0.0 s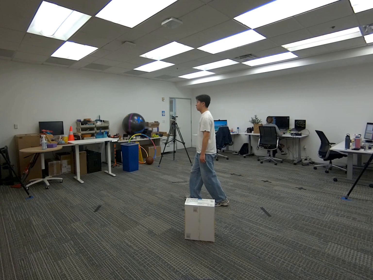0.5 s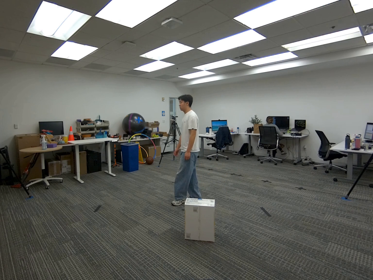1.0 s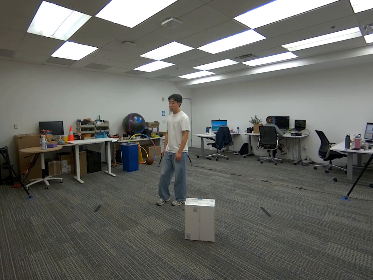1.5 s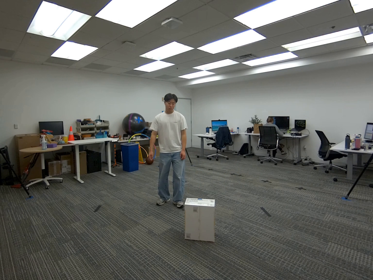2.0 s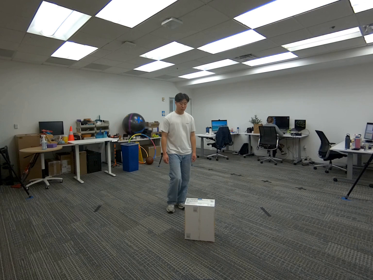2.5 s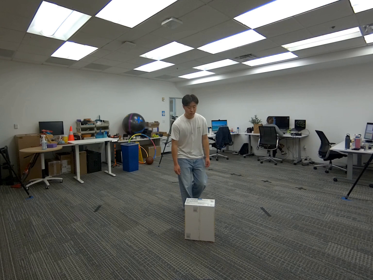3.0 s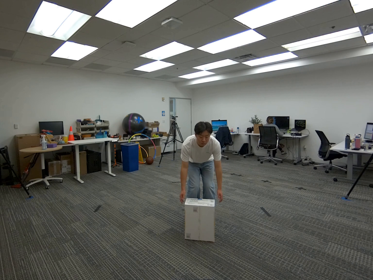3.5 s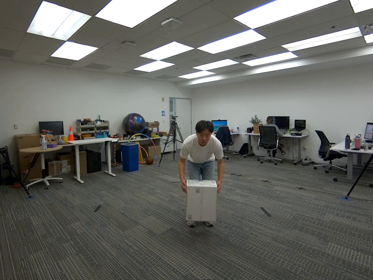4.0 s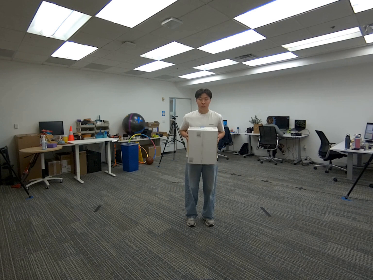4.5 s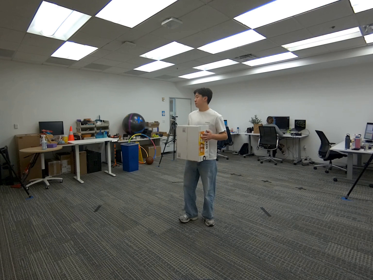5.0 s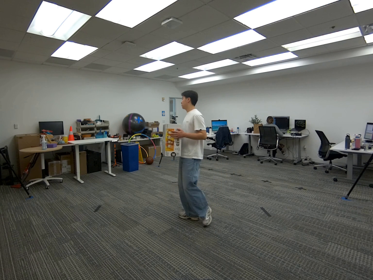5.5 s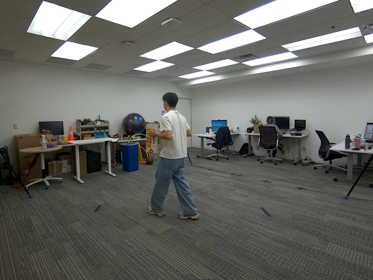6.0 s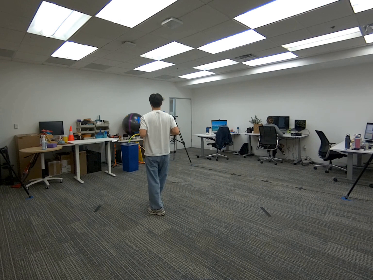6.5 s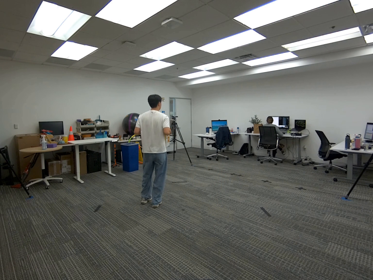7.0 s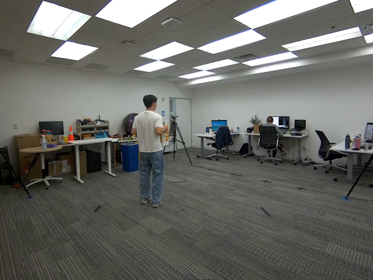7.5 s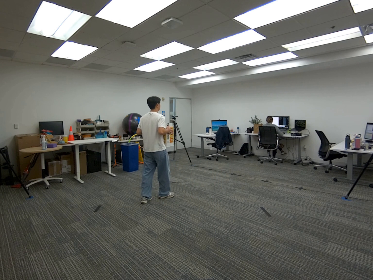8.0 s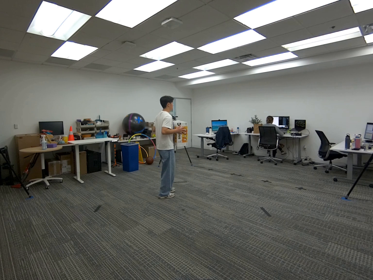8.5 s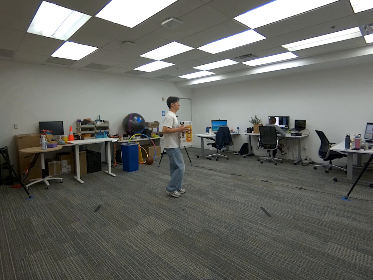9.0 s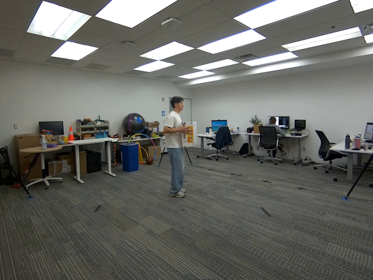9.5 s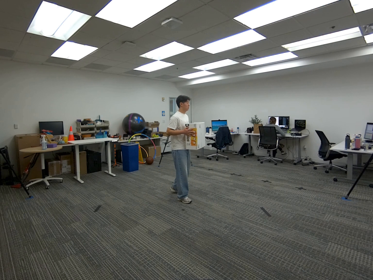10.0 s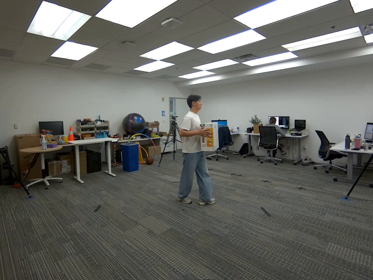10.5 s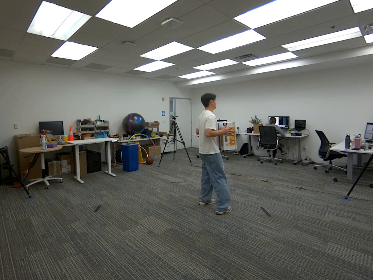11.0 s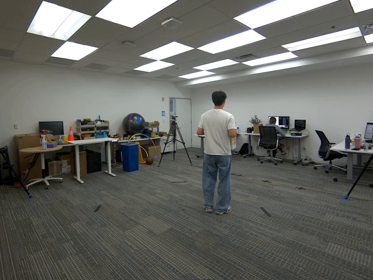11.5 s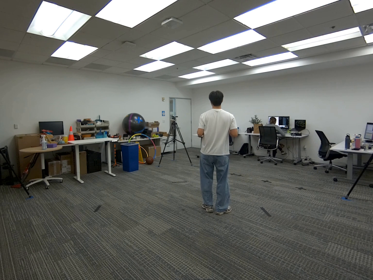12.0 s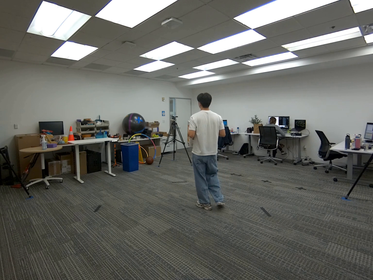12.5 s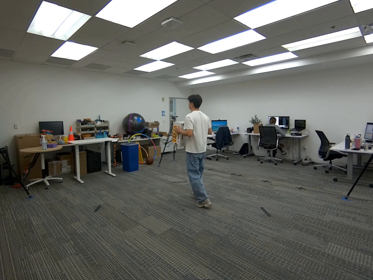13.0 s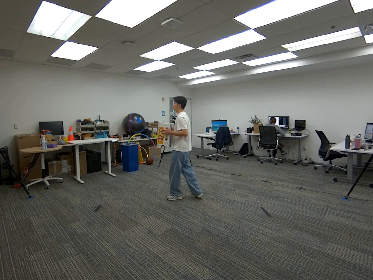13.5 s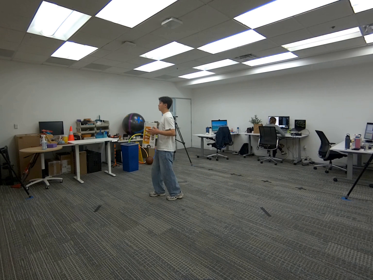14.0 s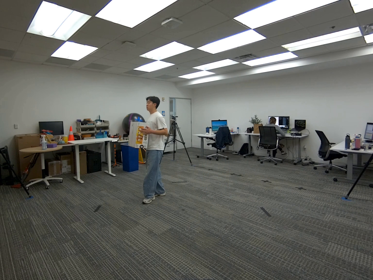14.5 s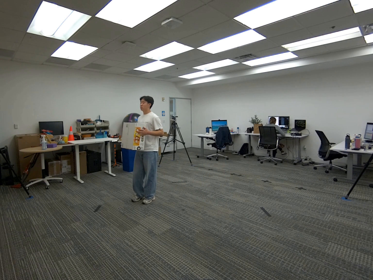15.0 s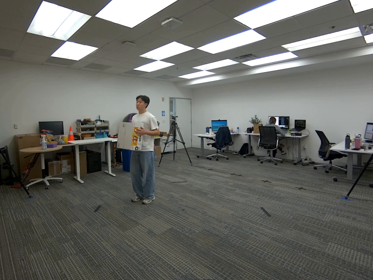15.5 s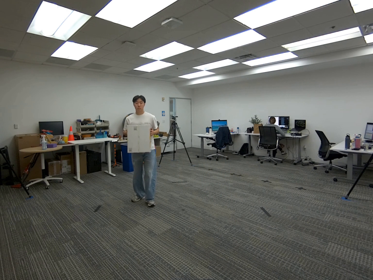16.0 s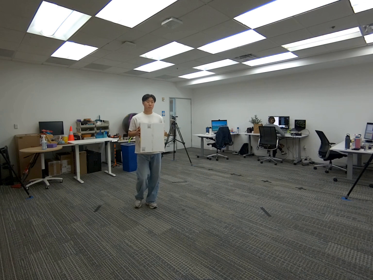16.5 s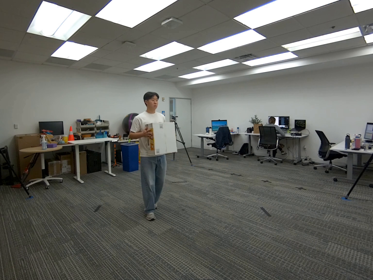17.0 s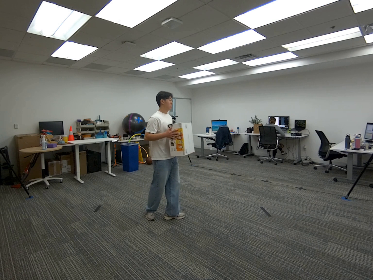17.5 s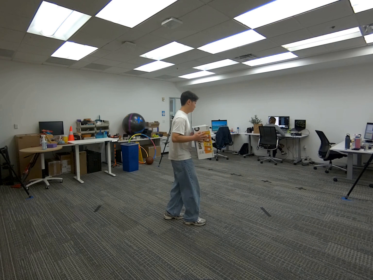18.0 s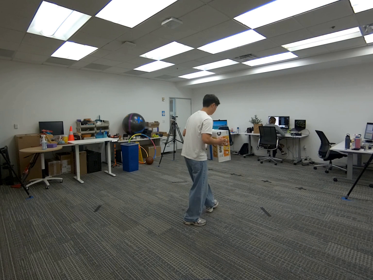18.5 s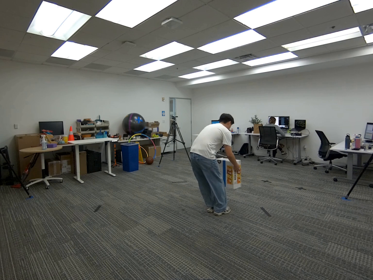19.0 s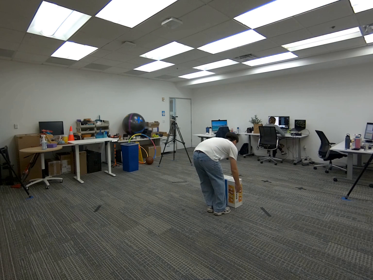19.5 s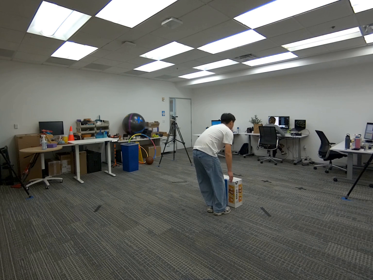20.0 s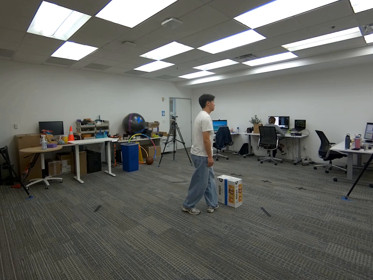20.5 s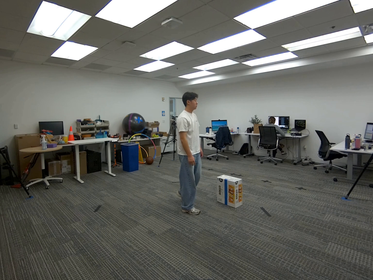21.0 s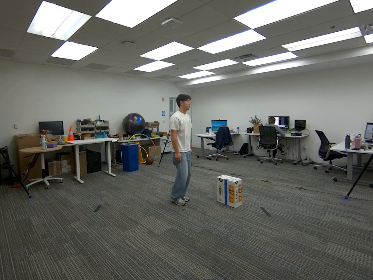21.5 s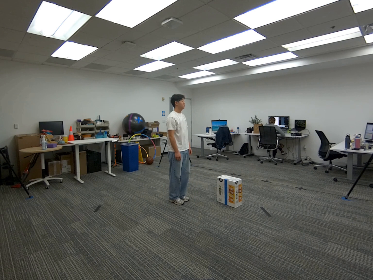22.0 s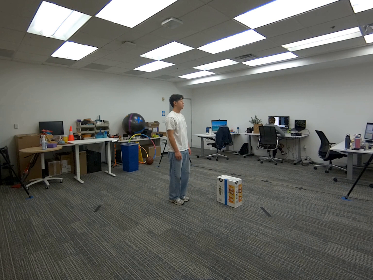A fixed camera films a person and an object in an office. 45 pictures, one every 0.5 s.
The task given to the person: Walk to the snack box on the ground. Use both hands to pick it up, hold it close to your body in front of you while walking, and then place the box back on the ground.
